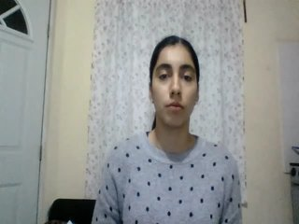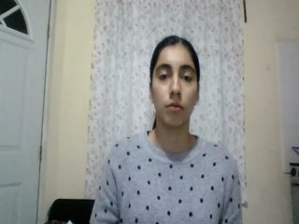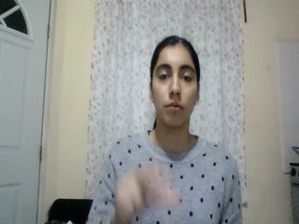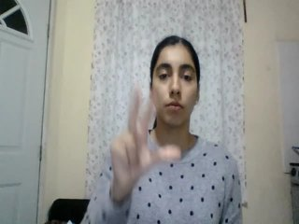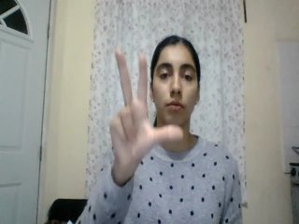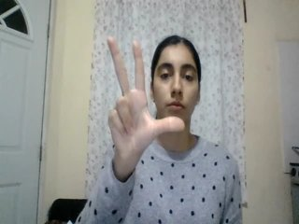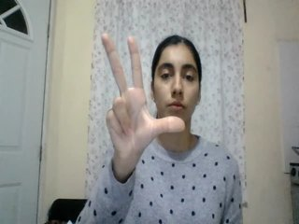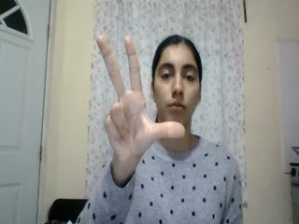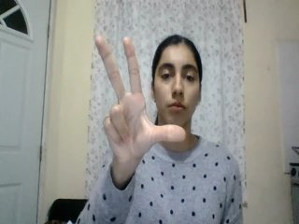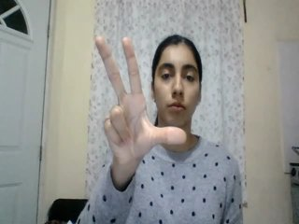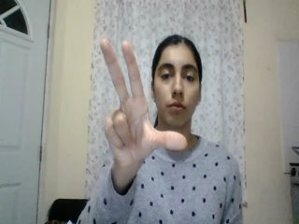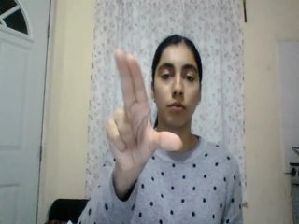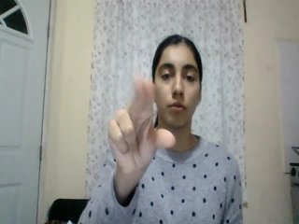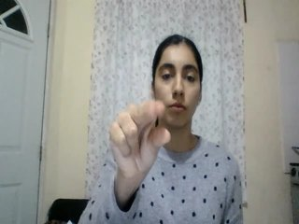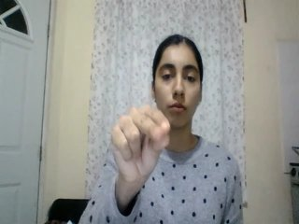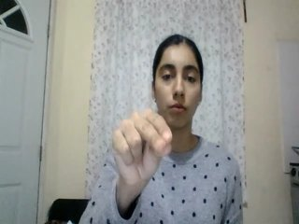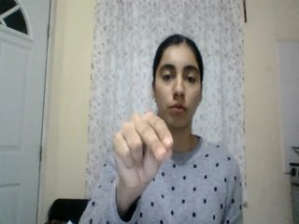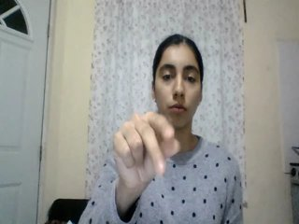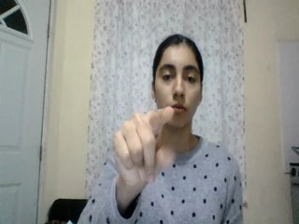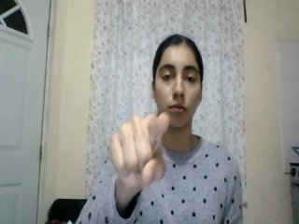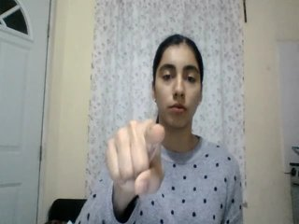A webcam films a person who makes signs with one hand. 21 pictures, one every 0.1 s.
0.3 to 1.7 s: Zoom out.
